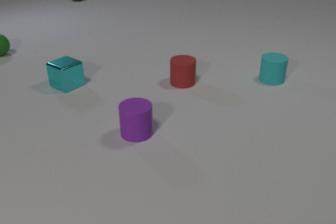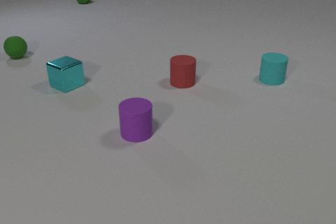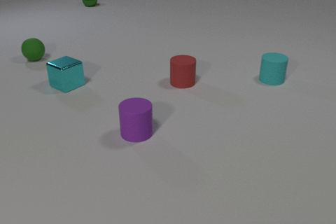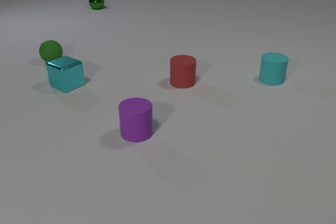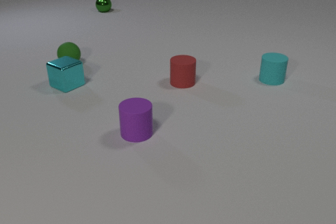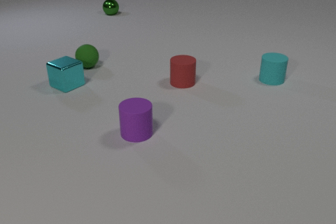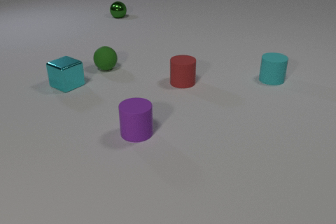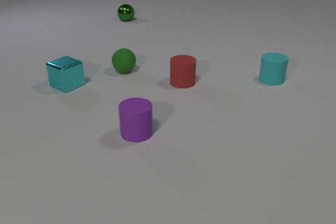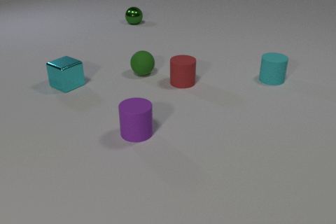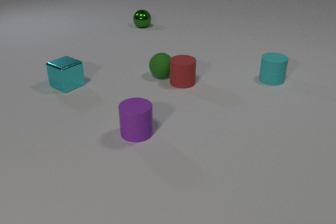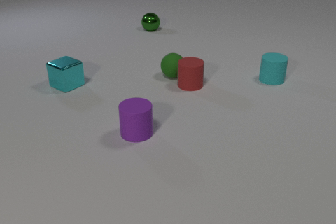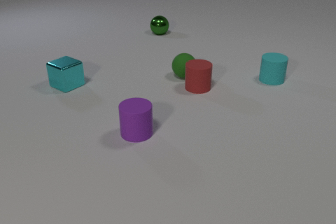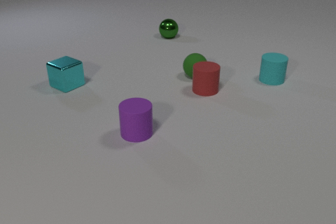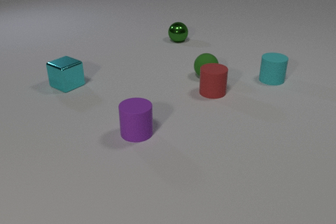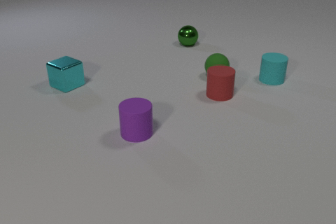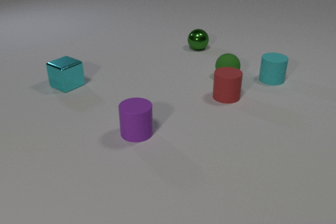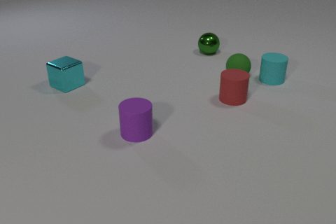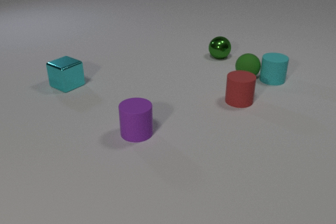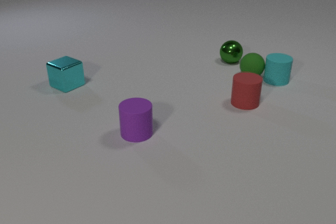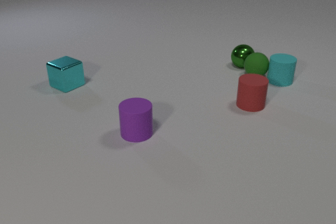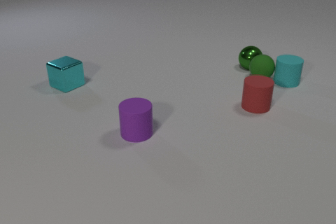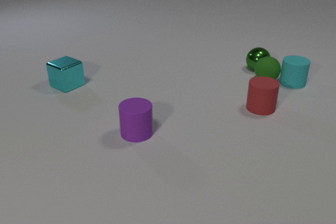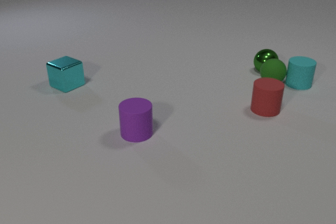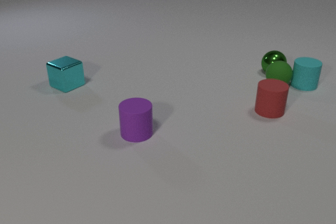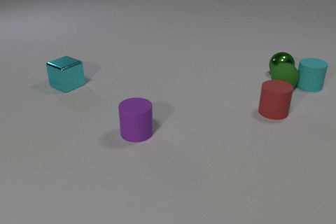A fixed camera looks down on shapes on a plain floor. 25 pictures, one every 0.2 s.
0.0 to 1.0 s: The green rubber sphere rolls to the right and toward the camera. The green metal sphere rolls toward the camera and to the right.
1.0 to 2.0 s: The green rubber sphere rolls to the right. The red rubber cylinder slides to the right and toward the camera. The green metal sphere rolls toward the camera and to the right. The green rubber sphere and the red rubber cylinder collide.
2.0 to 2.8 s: The green rubber sphere rolls to the right. The red rubber cylinder slides to the right and toward the camera. The green metal sphere rolls toward the camera and to the right.
2.8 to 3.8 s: The green rubber sphere rolls to the right. The red rubber cylinder slides to the right and toward the camera. The cyan rubber cylinder slides to the right. The green metal sphere rolls to the right and toward the camera. The green rubber sphere and the cyan rubber cylinder collide. The green rubber sphere and the green metal sphere collide.
3.8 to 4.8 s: The green rubber sphere rolls to the right and toward the camera. The red rubber cylinder slides to the right and toward the camera. The cyan rubber cylinder slides to the right. The green metal sphere rolls to the right.
How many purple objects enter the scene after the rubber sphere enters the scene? 0.
How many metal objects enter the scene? 0.
What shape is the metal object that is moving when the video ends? sphere.
